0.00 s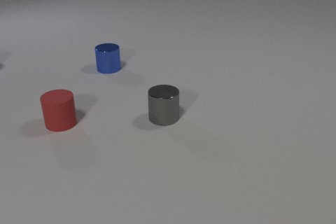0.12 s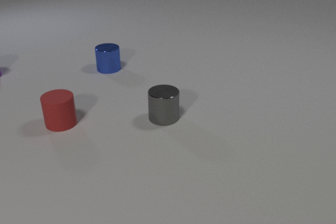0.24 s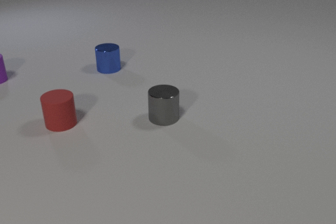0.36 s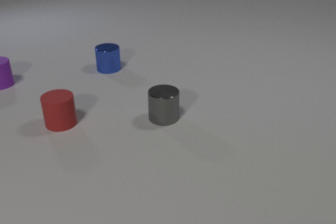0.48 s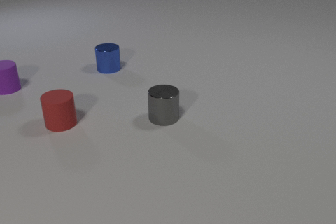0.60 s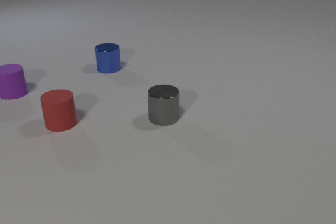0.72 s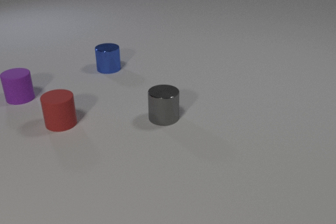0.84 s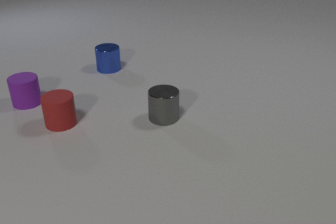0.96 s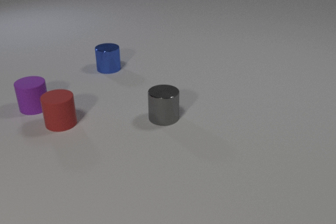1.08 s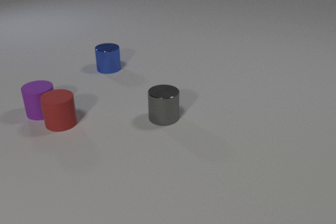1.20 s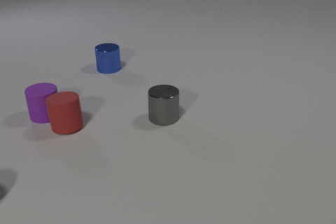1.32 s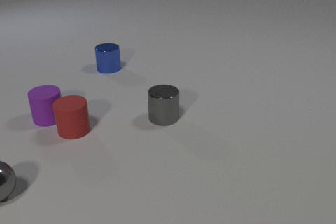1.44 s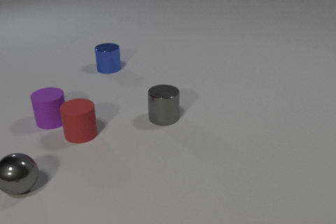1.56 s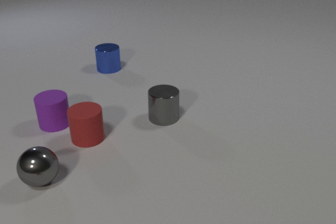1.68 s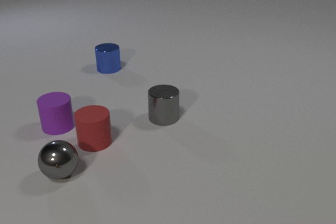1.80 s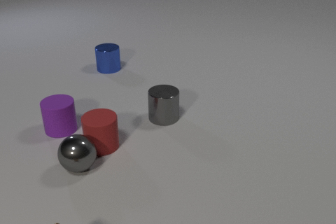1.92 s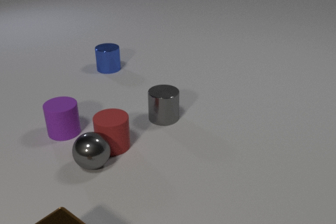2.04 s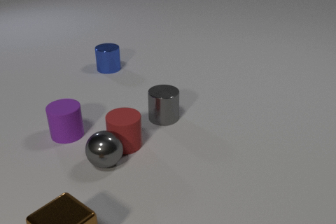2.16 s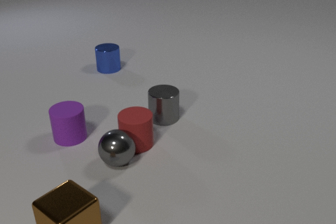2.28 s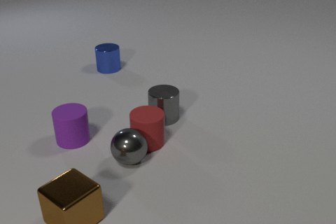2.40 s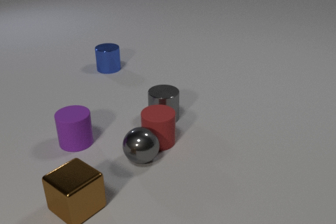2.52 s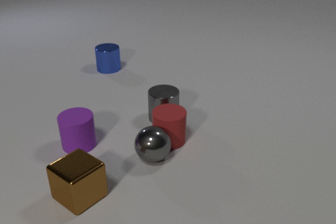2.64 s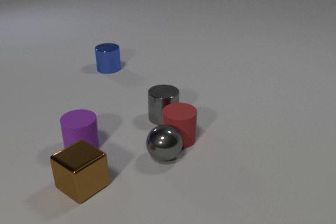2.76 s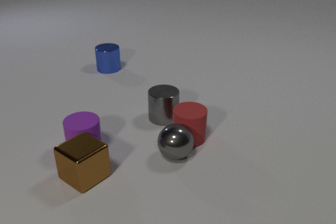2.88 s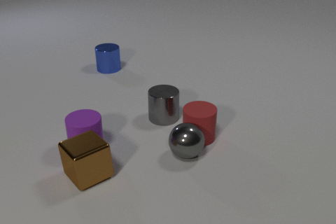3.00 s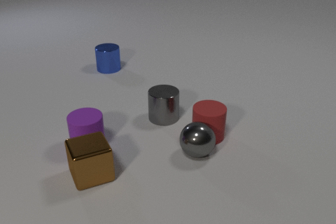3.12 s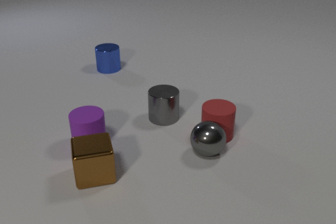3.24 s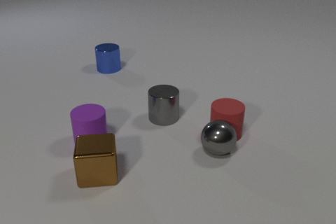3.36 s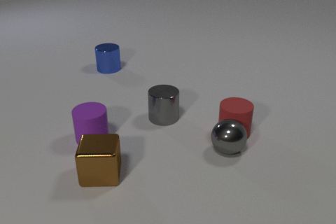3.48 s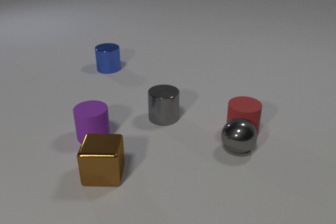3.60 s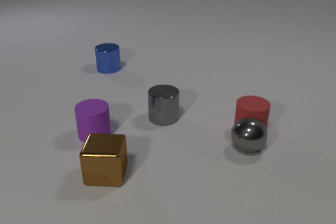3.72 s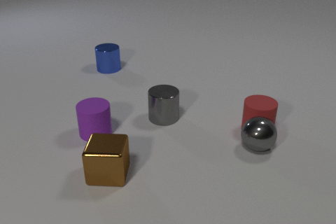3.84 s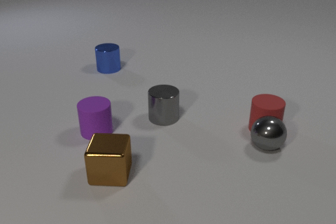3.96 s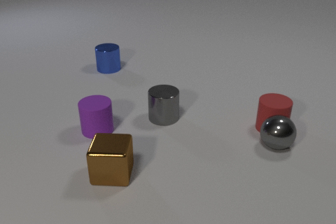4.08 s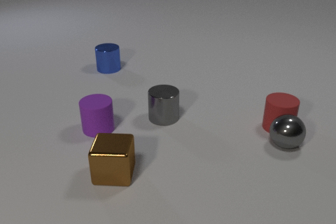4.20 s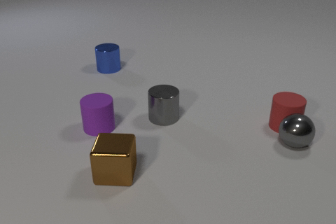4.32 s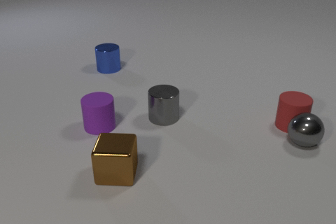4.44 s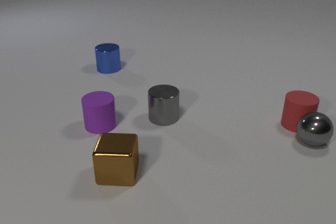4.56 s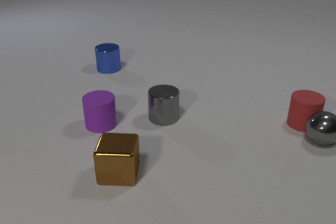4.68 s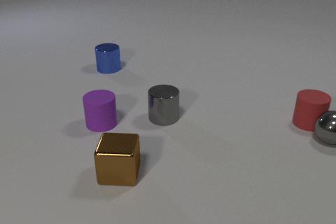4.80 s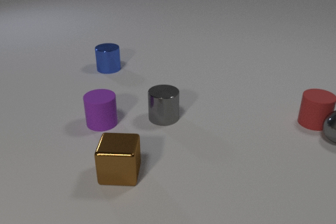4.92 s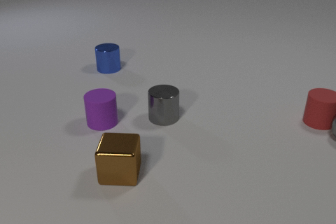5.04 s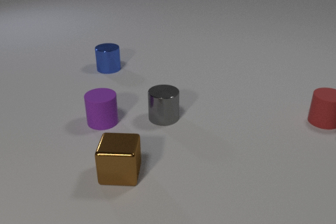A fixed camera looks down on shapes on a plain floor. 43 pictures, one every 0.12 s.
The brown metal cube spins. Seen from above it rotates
clockwise.
The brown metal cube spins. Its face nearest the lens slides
to the left.
0.00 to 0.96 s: The purple rubber cylinder comes in at the left edge, slides toward the camera and to the right.
0.96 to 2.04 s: The purple rubber cylinder slides toward the camera and to the right. The red rubber cylinder slides to the right and toward the camera. The brown metal cube comes in at the bottom edge, slides away from the camera. The gray metal sphere comes in at the left edge, rolls to the right. The purple rubber cylinder and the red rubber cylinder collide. The red rubber cylinder and the gray metal sphere collide.
2.04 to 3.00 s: The purple rubber cylinder slides toward the camera and to the right. The red rubber cylinder slides to the right. The brown metal cube slides away from the camera, spins so that its near face slides to the left, clockwise seen from above. The gray metal sphere rolls to the right. The purple rubber cylinder and the brown metal cube collide.
3.00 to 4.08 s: The purple rubber cylinder slides away from the camera. The red rubber cylinder slides to the right and away from the camera. The brown metal cube slides to the right, spins so that its near face slides to the left, clockwise seen from above. The gray metal sphere rolls to the right.
4.08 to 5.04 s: The purple rubber cylinder slides away from the camera. The red rubber cylinder slides to the right and away from the camera. The gray metal sphere rolls to the right and away from the camera, leaves at the right edge.
How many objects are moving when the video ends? 2.
What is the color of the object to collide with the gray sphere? red.
How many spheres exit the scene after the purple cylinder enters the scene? 1.
